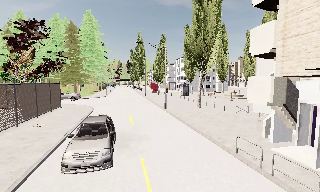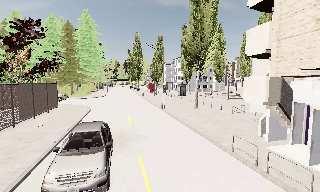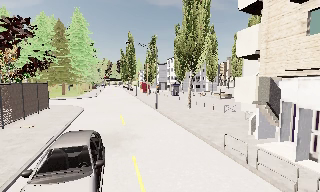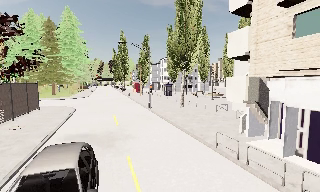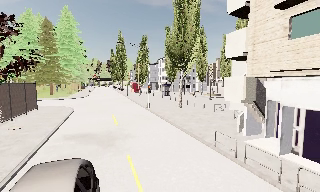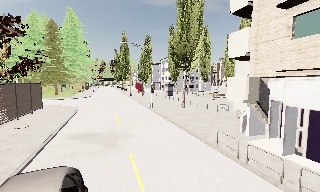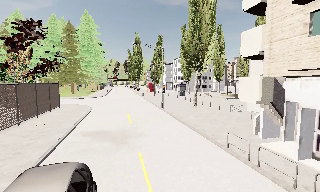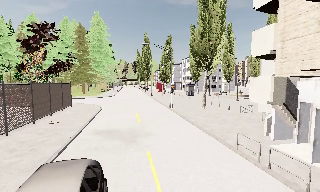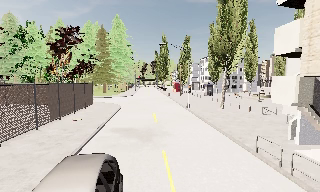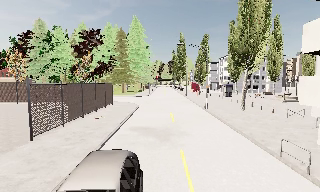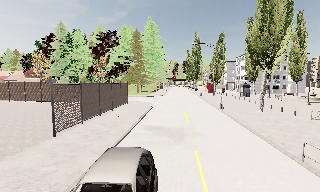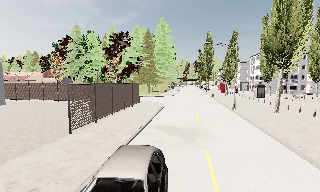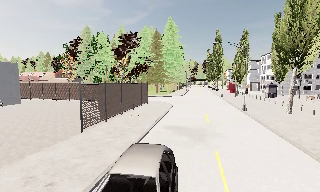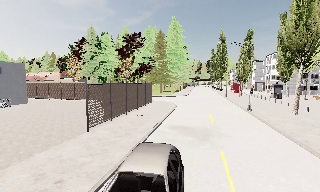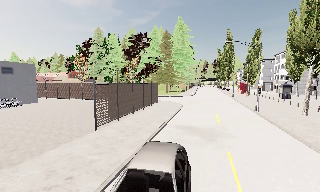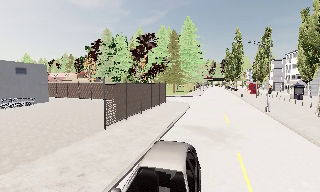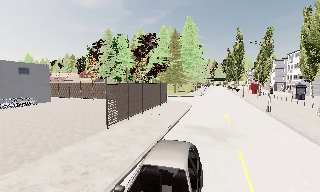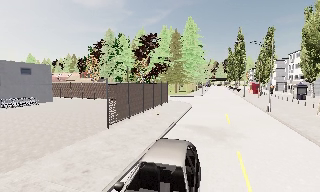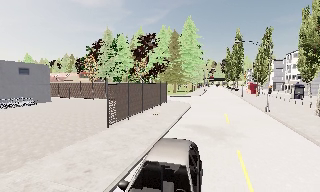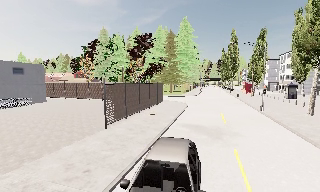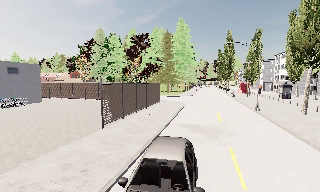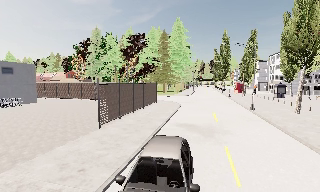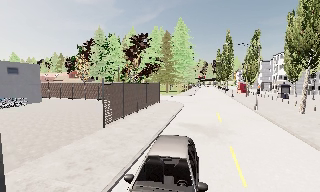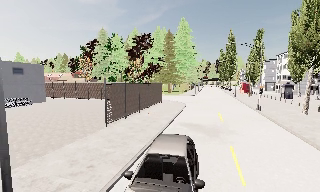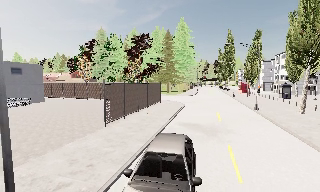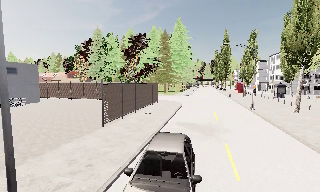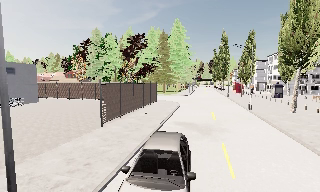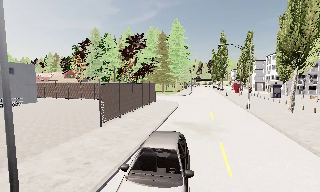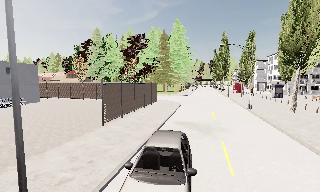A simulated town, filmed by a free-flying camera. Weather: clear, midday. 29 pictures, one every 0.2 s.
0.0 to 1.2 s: The camera travels backward, about 0.5 m, so what stands in front gets smaller.
1.2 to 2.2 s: The scene slides to the right, as the camera pans about 25 degrees to its left.
2.2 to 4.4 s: The camera travels backward and to its left, about 1 m, so what stands in front gets smaller.
4.4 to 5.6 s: The camera travels backward, about 0.5 m, so what stands in front gets smaller.
The film runs forward here.
